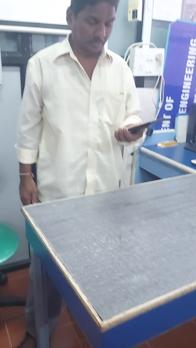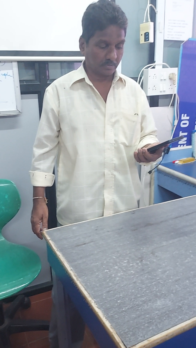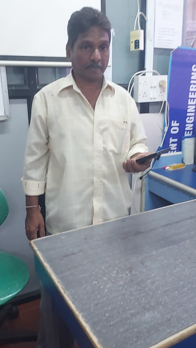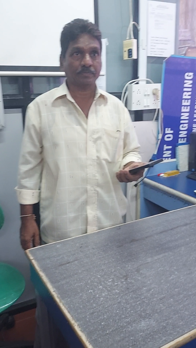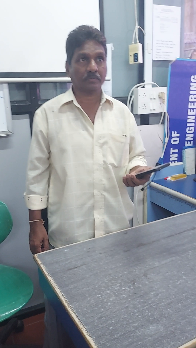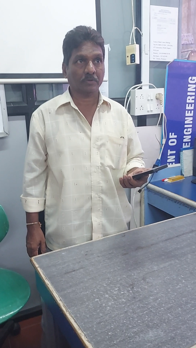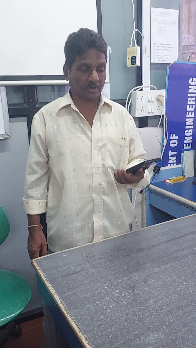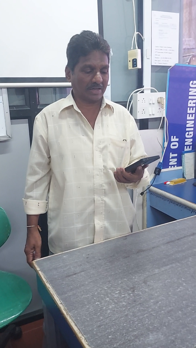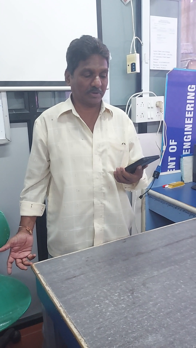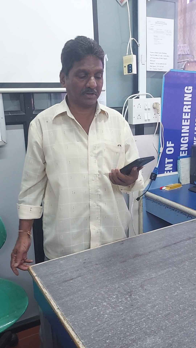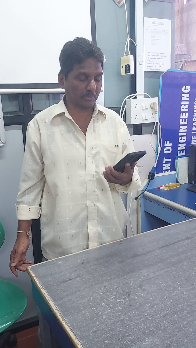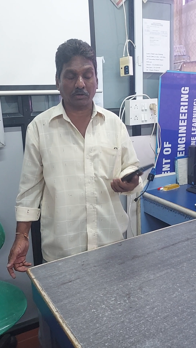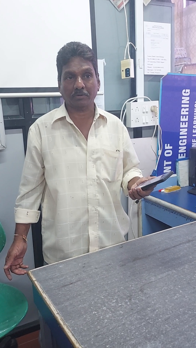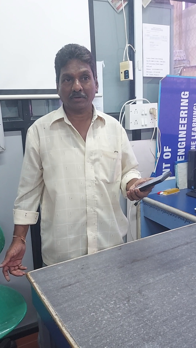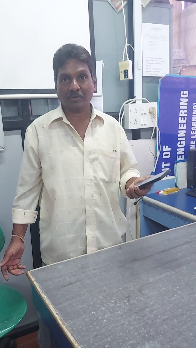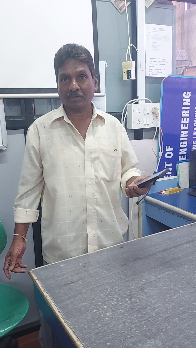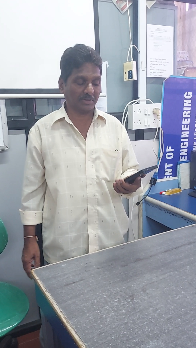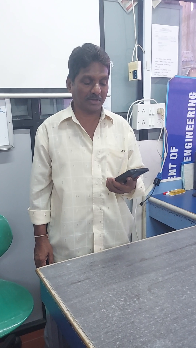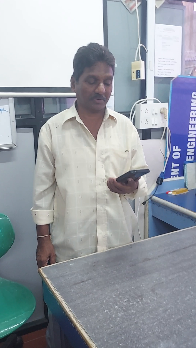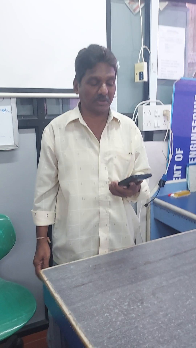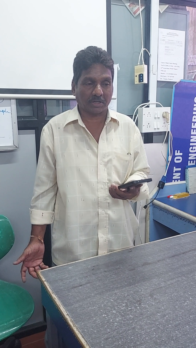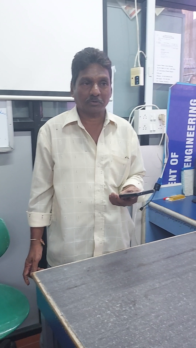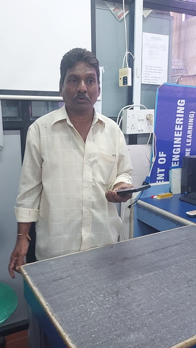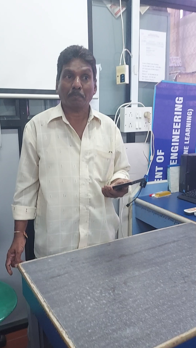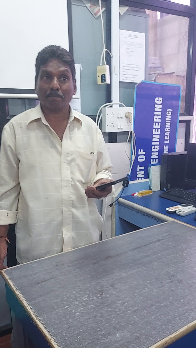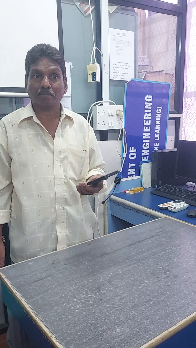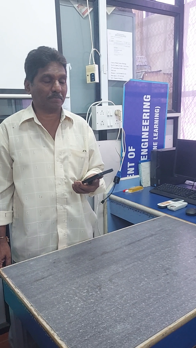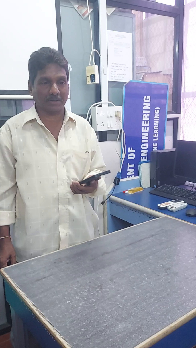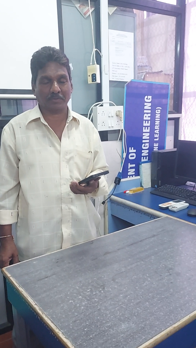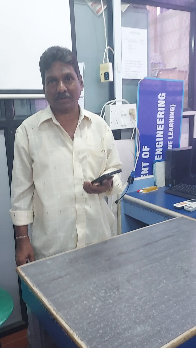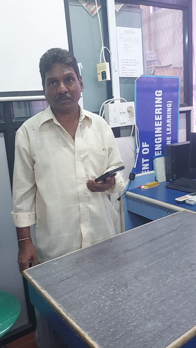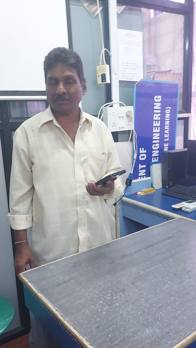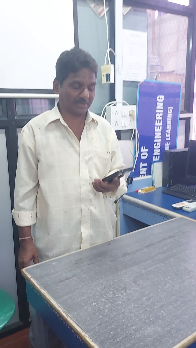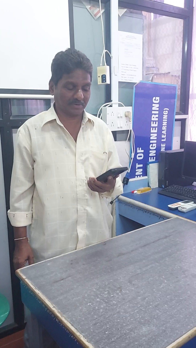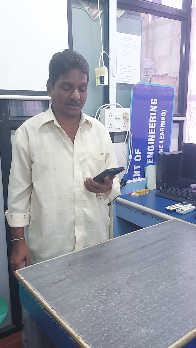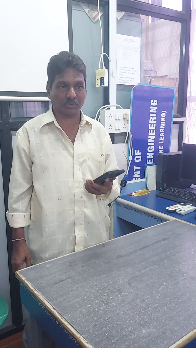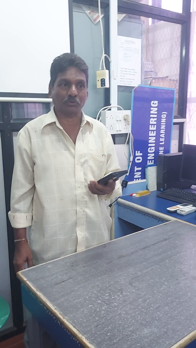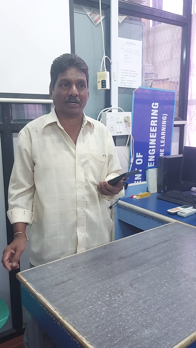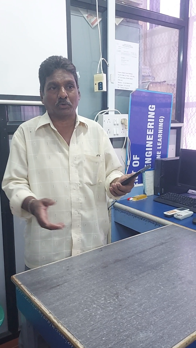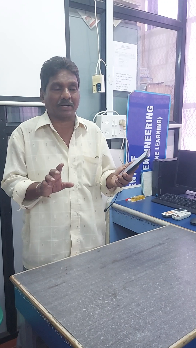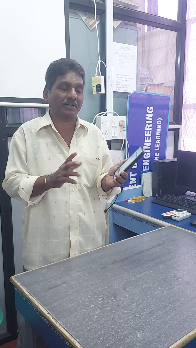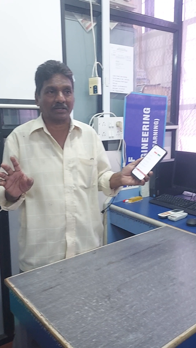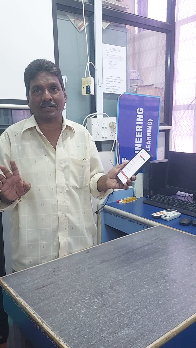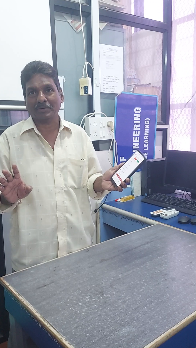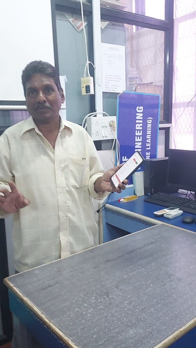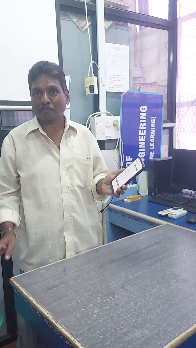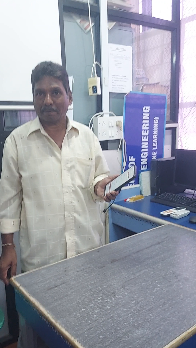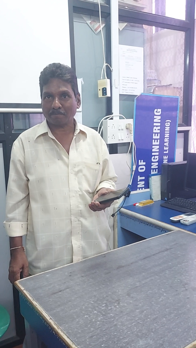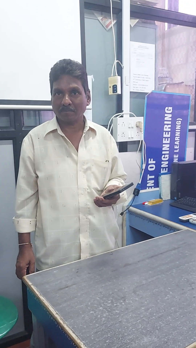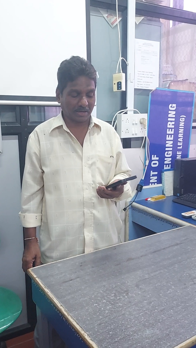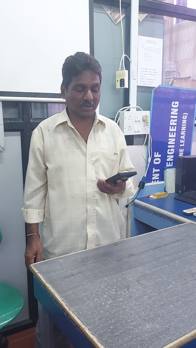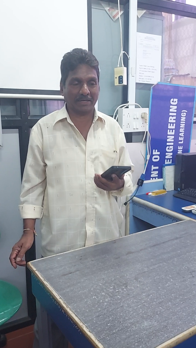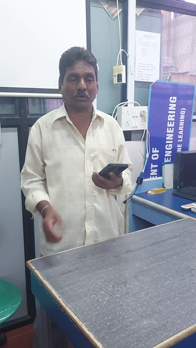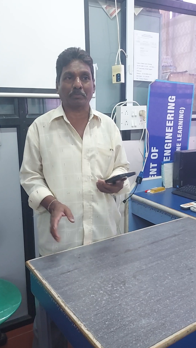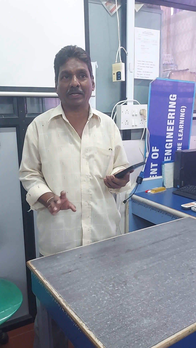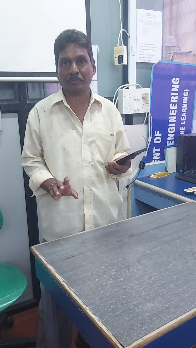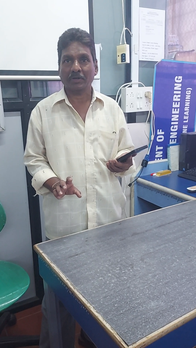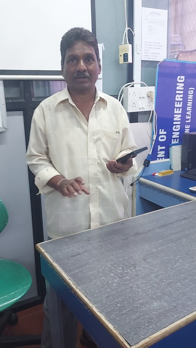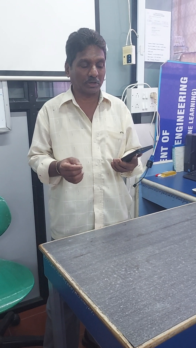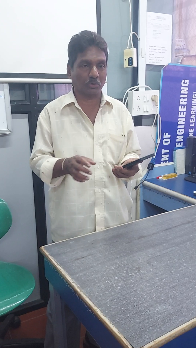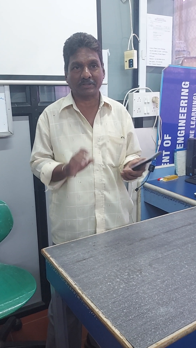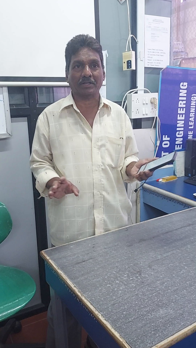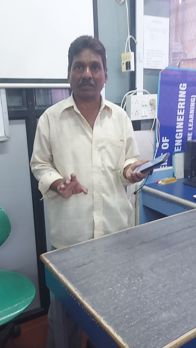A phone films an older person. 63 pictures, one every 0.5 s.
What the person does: Standing.
